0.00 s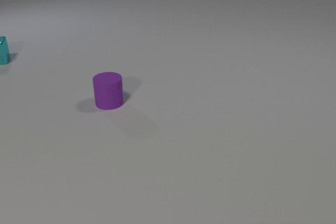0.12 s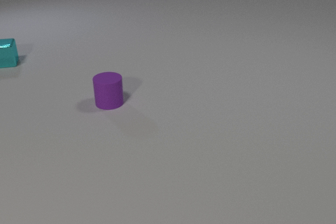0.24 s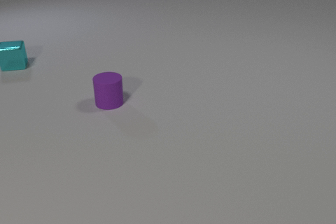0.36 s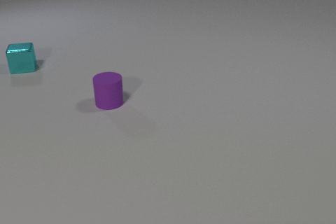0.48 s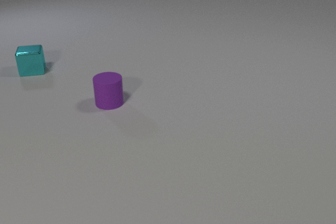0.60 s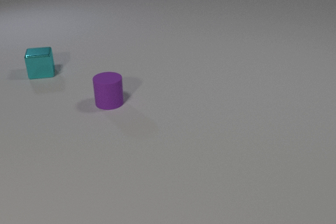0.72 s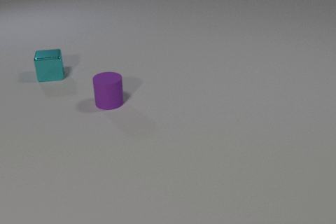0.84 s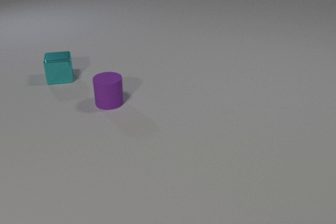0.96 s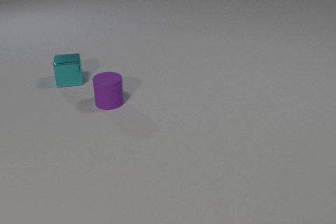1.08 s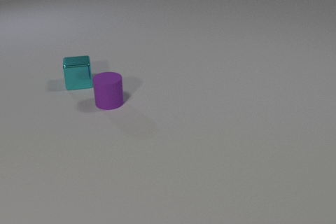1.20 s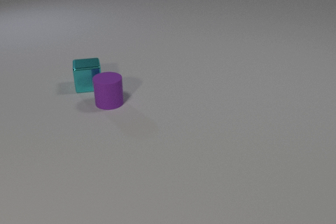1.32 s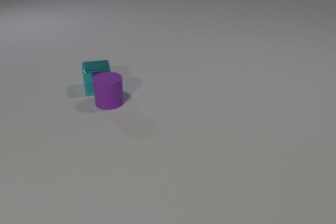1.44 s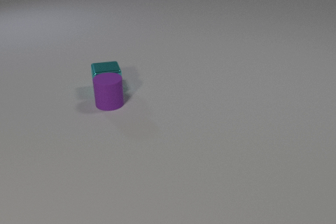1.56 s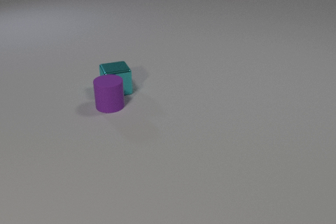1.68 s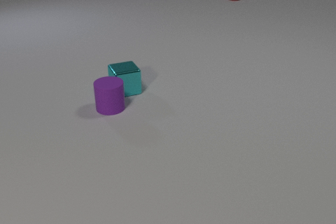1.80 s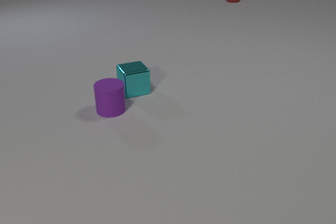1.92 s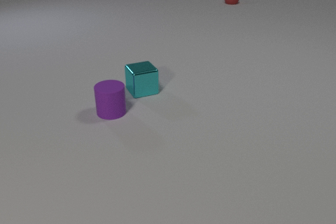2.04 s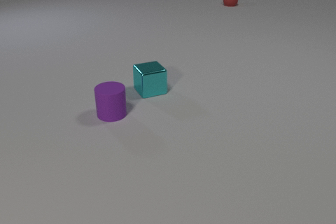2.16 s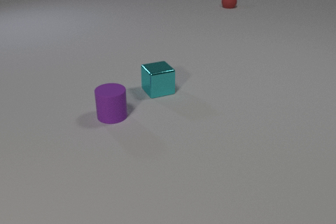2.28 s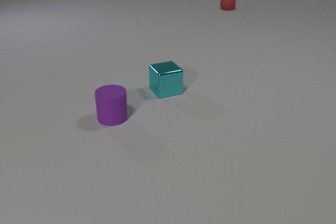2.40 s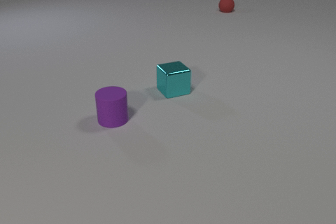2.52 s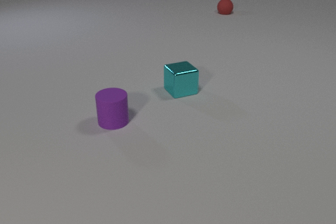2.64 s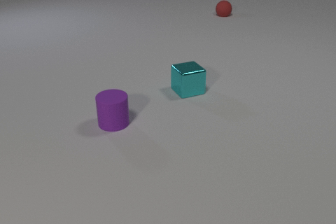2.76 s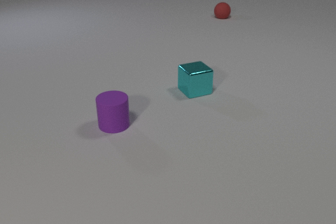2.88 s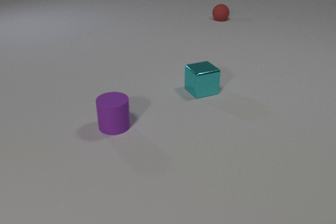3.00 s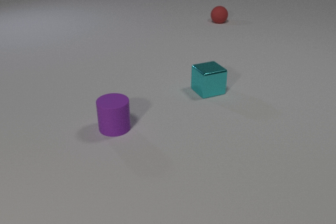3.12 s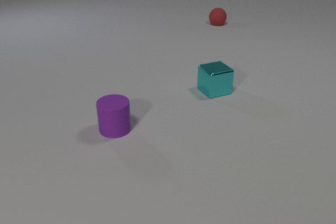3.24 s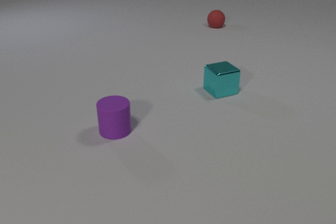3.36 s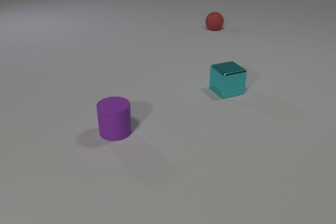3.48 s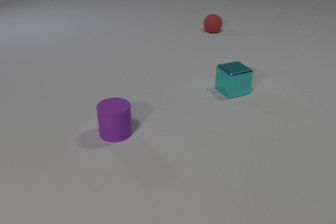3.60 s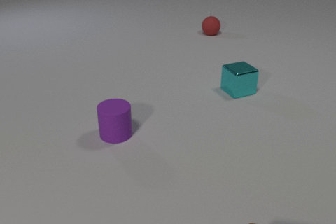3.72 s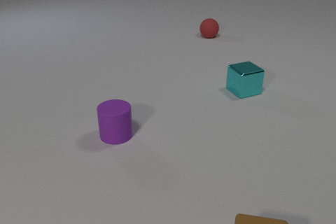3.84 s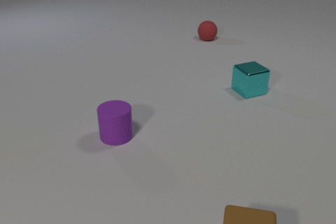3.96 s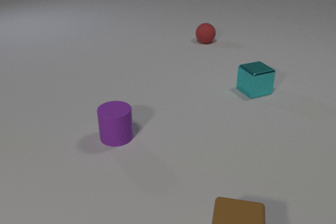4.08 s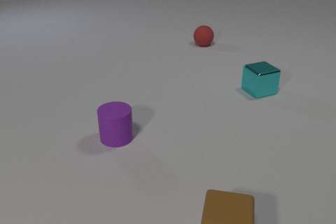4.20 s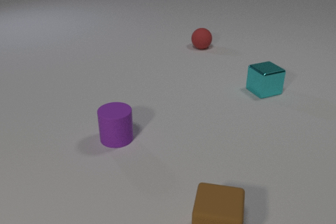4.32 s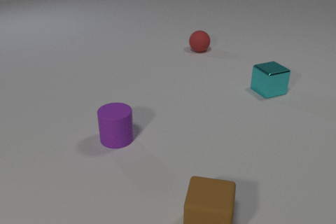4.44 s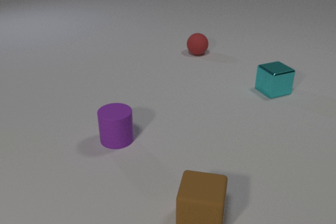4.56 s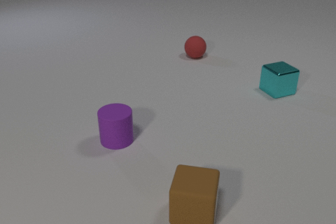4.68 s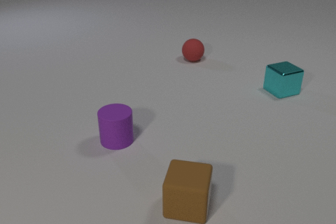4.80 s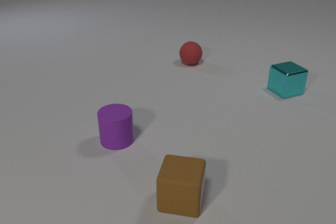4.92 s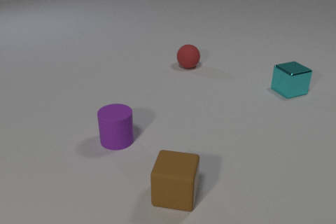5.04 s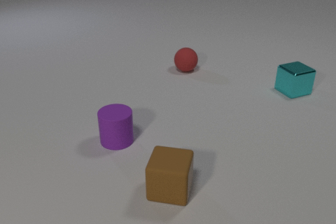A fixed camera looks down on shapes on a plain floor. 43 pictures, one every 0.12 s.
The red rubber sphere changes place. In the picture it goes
toward the camera.
The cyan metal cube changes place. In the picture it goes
to the right.
0.00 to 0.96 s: The cyan metal cube slides toward the camera and to the right.
0.96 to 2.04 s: The cyan metal cube slides to the right and toward the camera. The purple rubber cylinder slides toward the camera. The red rubber sphere comes in at the top edge, rolls toward the camera. The cyan metal cube and the purple rubber cylinder collide.
2.04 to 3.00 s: The cyan metal cube slides to the right. The purple rubber cylinder slides toward the camera. The red rubber sphere rolls toward the camera.
3.00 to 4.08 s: The cyan metal cube slides to the right. The purple rubber cylinder slides toward the camera. The brown rubber cube comes in at the bottom edge, slides to the left and away from the camera. The red rubber sphere rolls toward the camera.
4.08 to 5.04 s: The cyan metal cube slides to the right. The brown rubber cube slides away from the camera and to the left. The red rubber sphere rolls toward the camera.
What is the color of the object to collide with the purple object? cyan.
What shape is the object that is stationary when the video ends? cylinder.
Are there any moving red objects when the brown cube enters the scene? yes.
